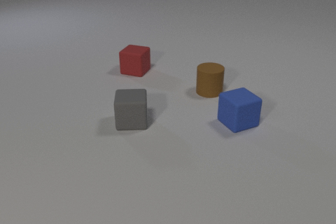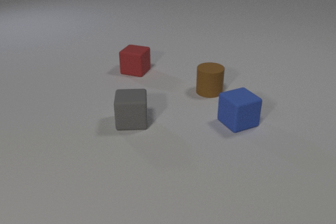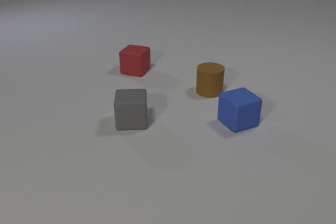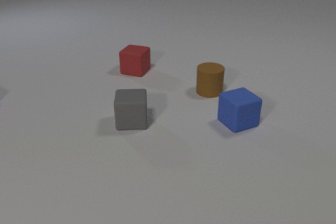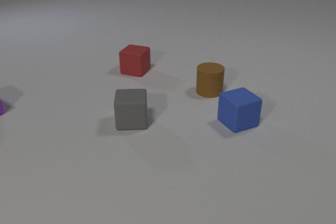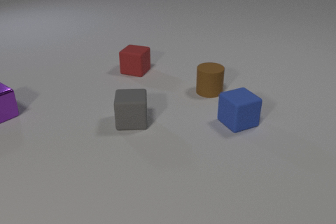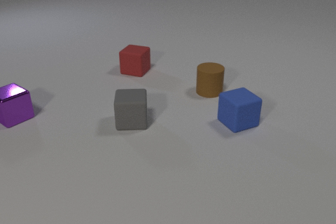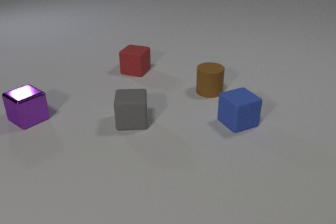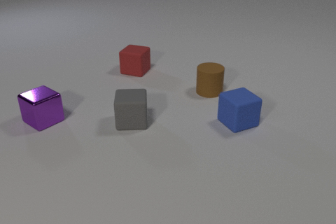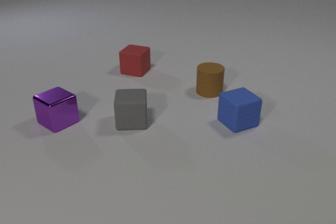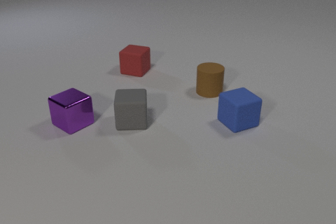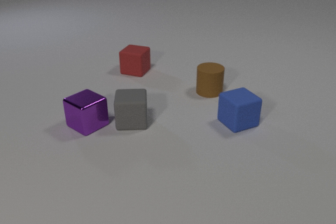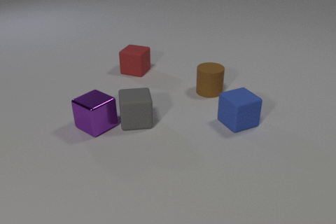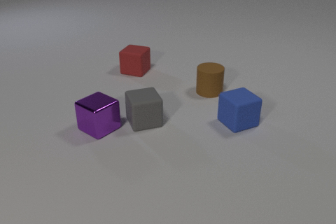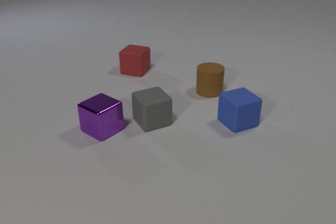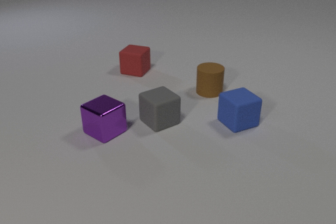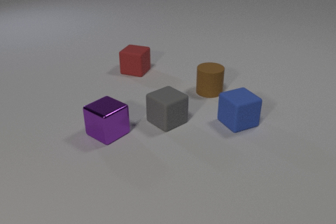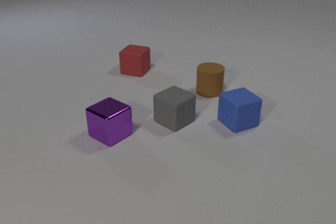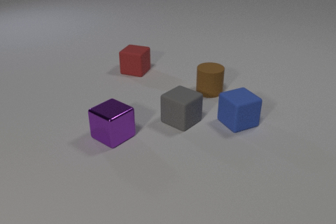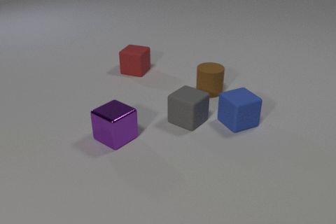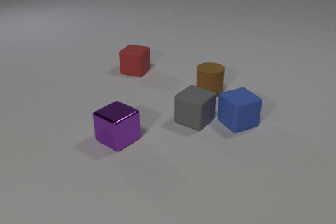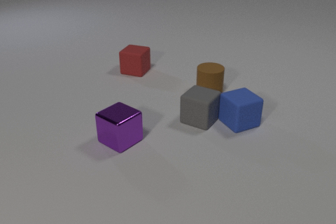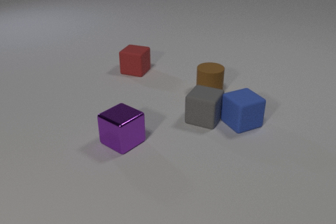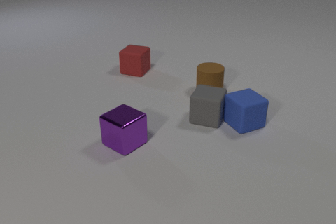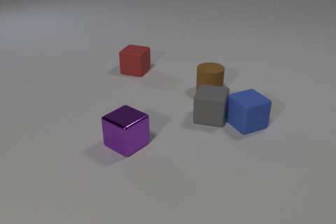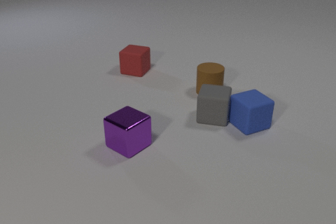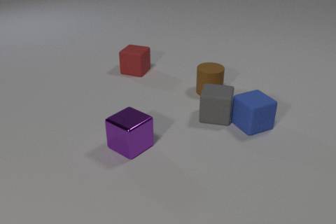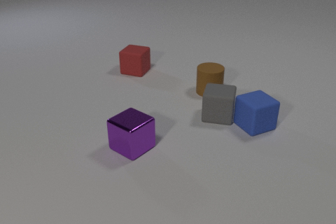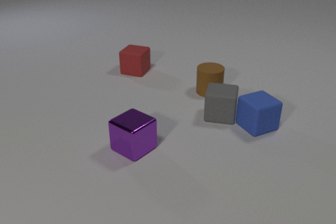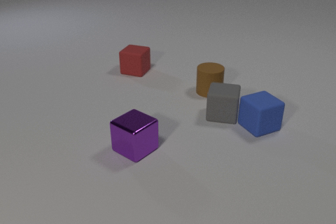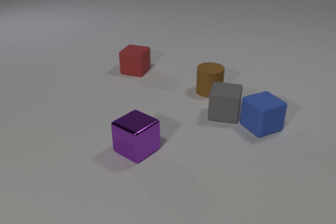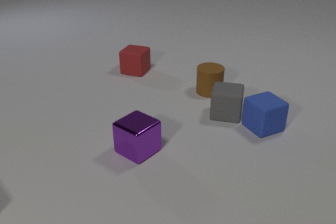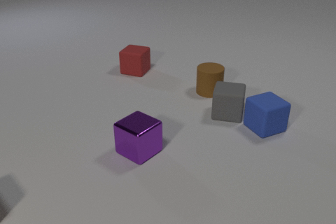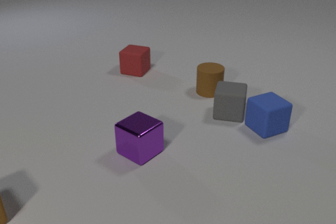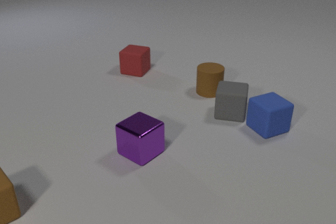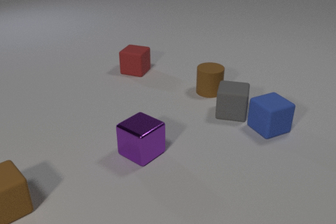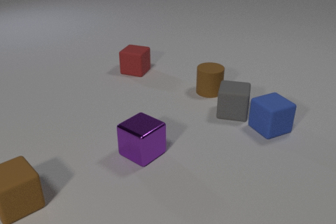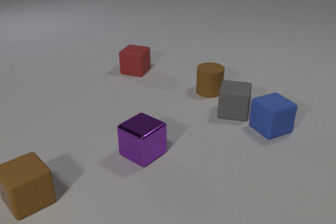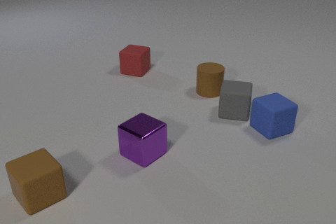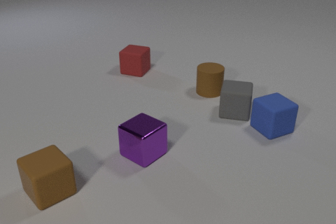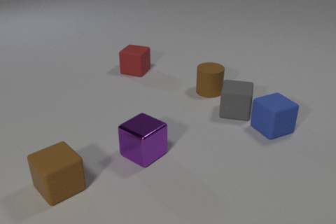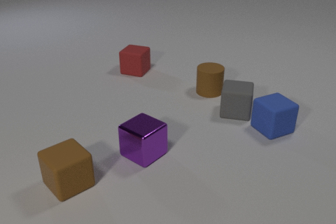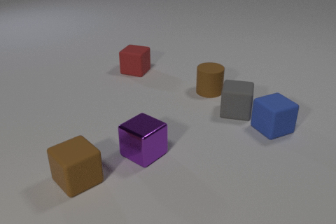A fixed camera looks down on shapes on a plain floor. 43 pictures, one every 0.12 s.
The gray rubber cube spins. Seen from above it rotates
counterclockwise.
The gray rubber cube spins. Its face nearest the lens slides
to the right.
0.00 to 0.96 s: The purple metal cube comes in at the left edge, slides to the right and toward the camera.
0.96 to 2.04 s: The purple metal cube slides to the right and toward the camera. The gray rubber cube slides to the right, spins counterclockwise seen from above by about 45 degrees, its near face sliding to the right. The purple metal cube and the gray rubber cube collide.
2.04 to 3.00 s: The purple metal cube slides toward the camera and to the right. The gray rubber cube slides to the right, spins so that its near face slides to the right, counterclockwise seen from above. The blue rubber cube slides to the right. The gray rubber cube and the blue rubber cube collide.
3.00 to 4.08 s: The purple metal cube slides toward the camera and to the right. The gray rubber cube slides to the right and away from the camera. The brown rubber cube comes in at the left edge, slides to the right. The blue rubber cube slides to the right.
4.08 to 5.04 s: The brown rubber cube slides to the right.
What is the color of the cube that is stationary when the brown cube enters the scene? red.
Are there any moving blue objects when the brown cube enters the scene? yes.
How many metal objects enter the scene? 1.
